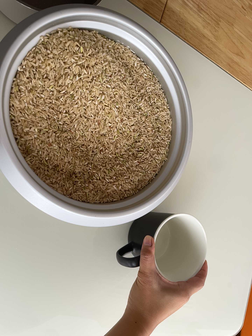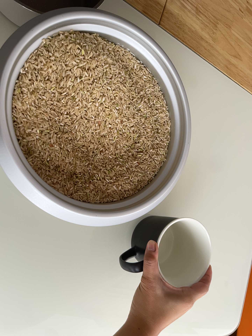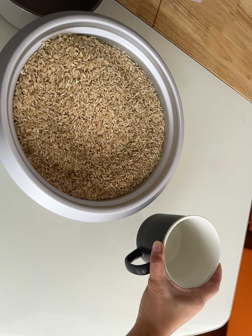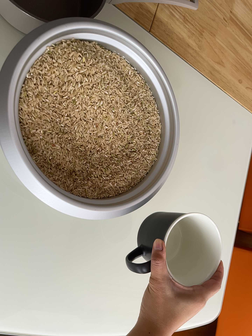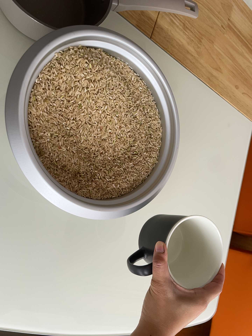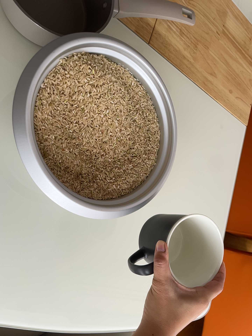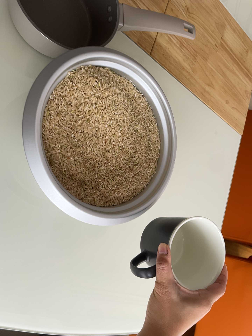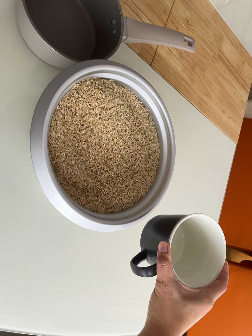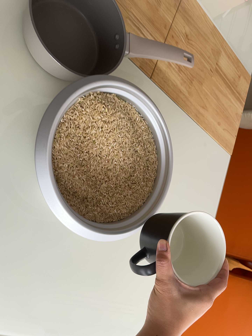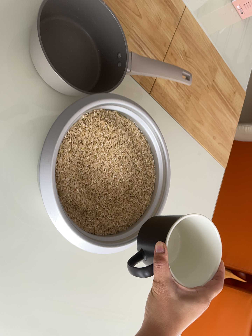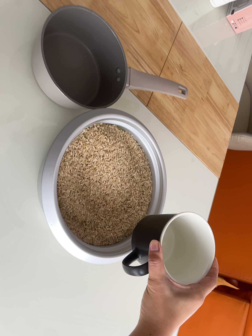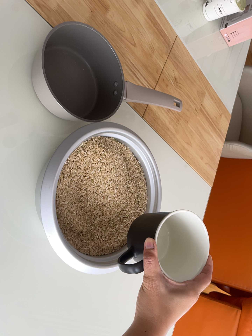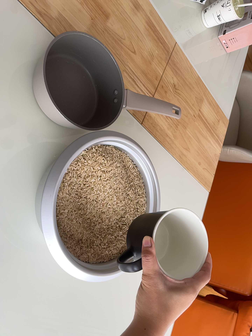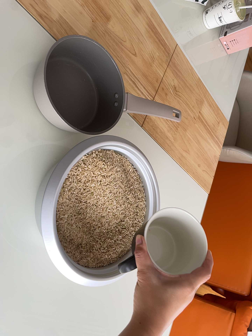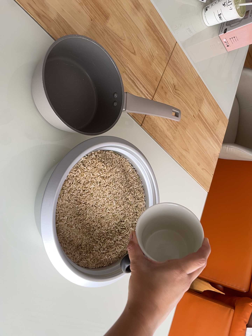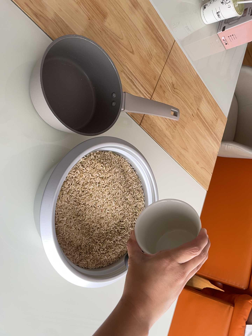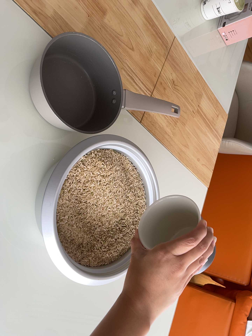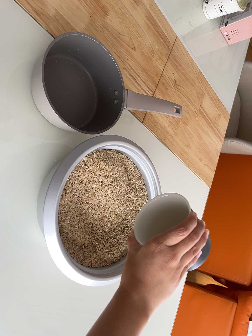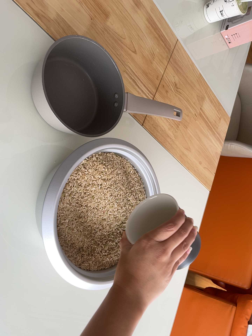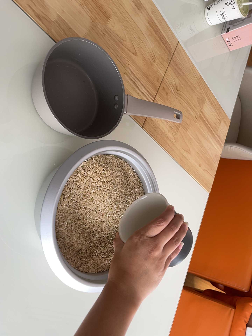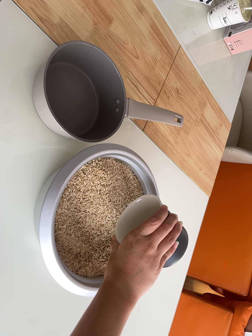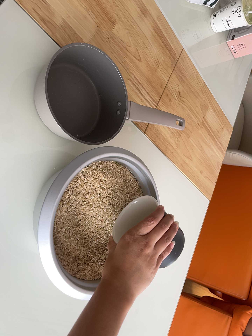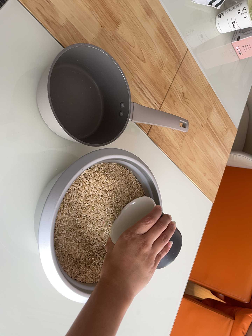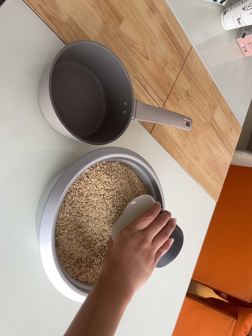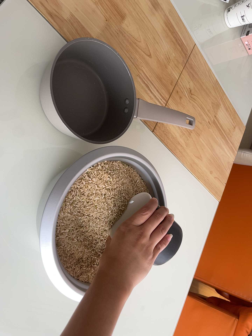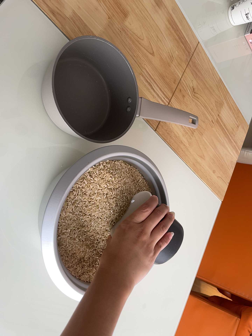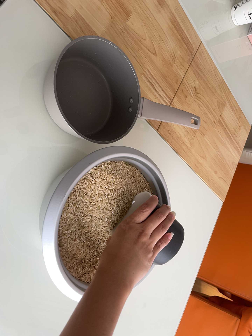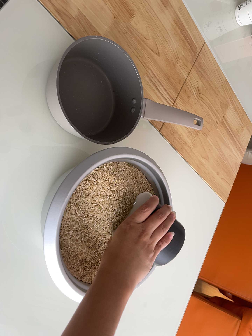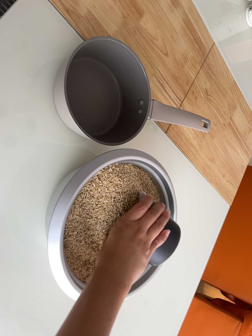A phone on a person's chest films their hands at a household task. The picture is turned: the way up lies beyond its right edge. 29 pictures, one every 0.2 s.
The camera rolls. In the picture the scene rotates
clockwise.
0.0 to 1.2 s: The camera travels backward, about 9 cm, so what stands in front gets smaller.
1.2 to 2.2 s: The camera travels backward and toward the top of its view, about 10 cm, so what stands in front gets smaller.
2.2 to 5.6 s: The camera travels toward the top of its view, about 8 cm.
The film runs forward here.
